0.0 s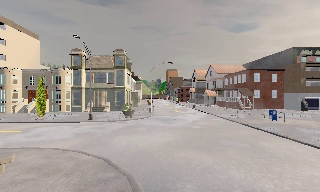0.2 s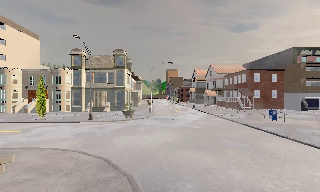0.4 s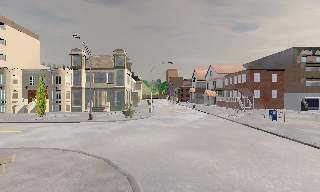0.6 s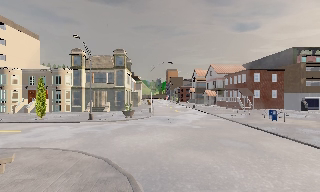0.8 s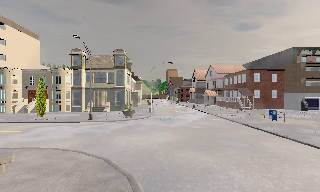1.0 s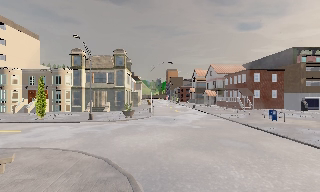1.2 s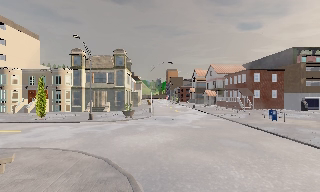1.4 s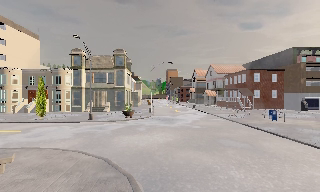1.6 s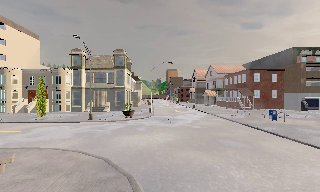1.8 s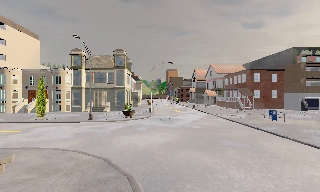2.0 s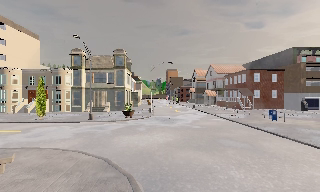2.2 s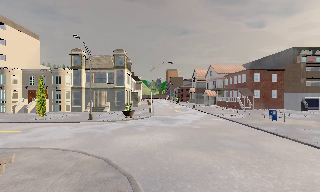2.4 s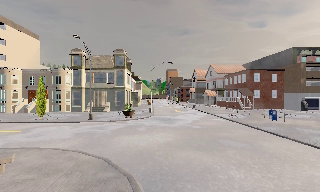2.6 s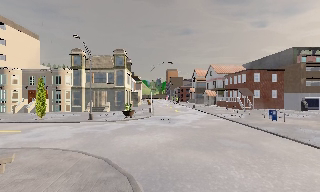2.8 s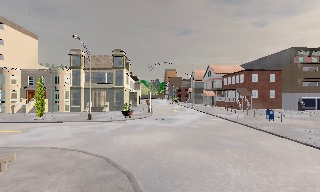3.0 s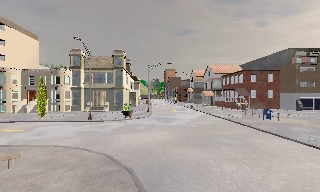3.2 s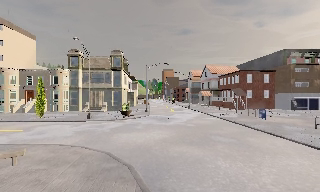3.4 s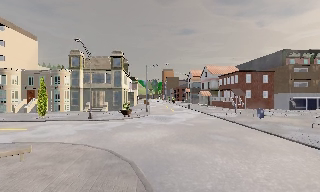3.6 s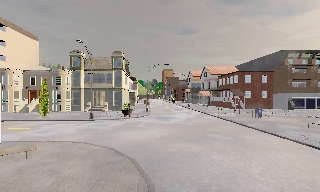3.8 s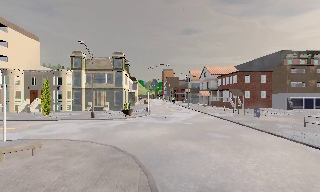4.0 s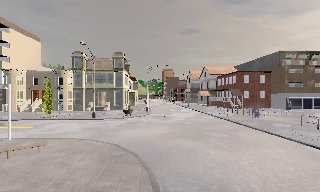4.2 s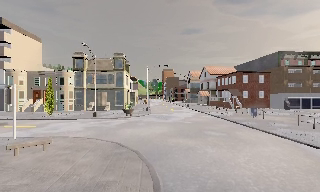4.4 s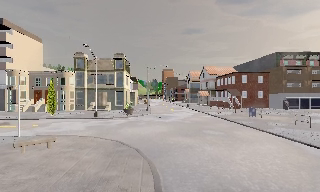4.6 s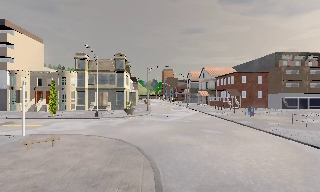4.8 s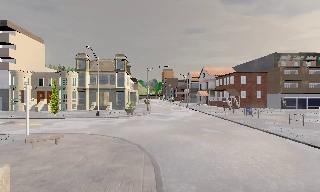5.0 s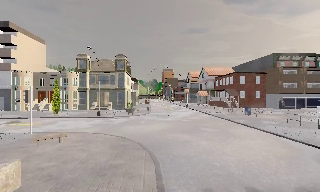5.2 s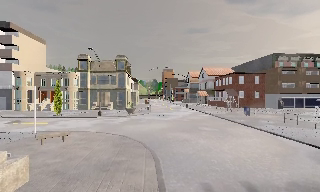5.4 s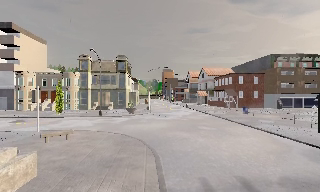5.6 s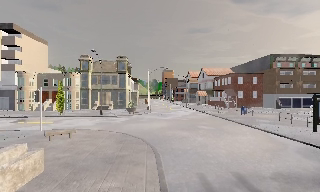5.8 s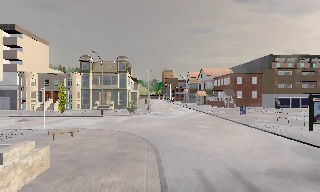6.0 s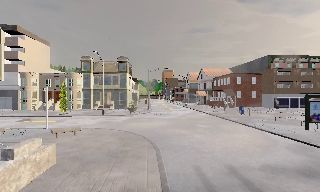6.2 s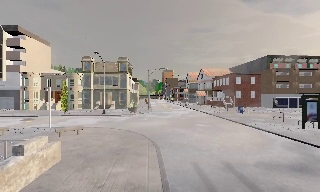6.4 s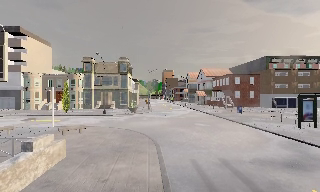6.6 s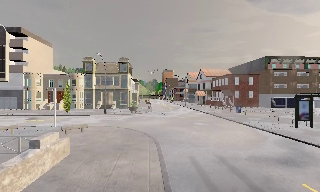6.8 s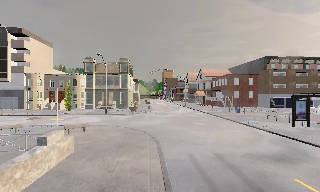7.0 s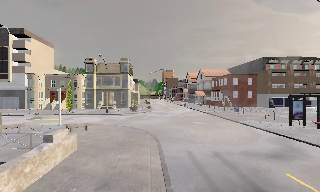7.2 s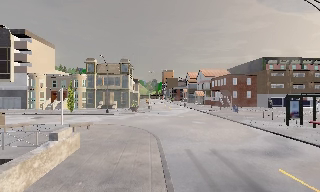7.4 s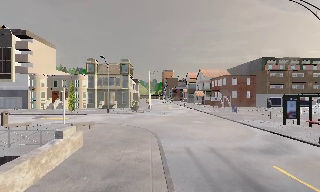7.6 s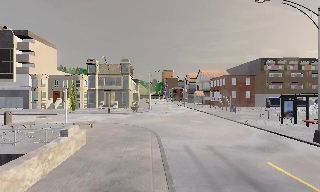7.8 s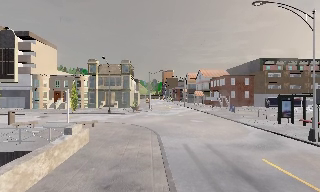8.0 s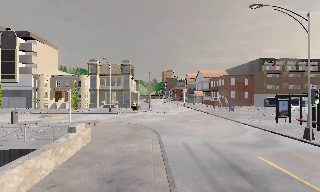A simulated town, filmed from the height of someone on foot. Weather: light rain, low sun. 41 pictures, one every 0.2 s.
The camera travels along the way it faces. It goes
backward.
0.0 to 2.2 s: The camera keeps its place and its aim.
2.2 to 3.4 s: The camera travels backward, about 1 m, so what stands in front gets smaller. It gains speed.
3.4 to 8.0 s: The camera travels backward, about 7 m, so what stands in front gets smaller.
The film runs backward here.
